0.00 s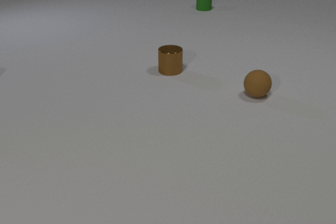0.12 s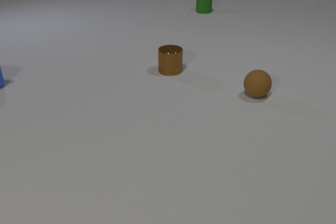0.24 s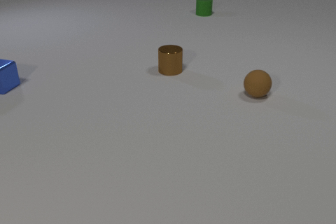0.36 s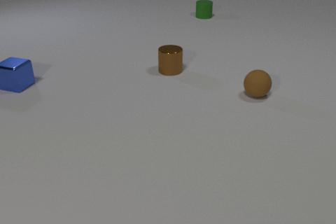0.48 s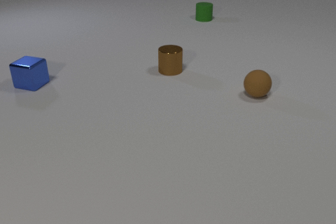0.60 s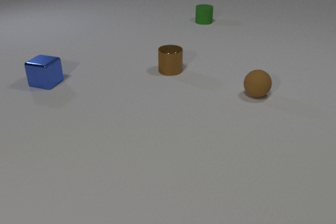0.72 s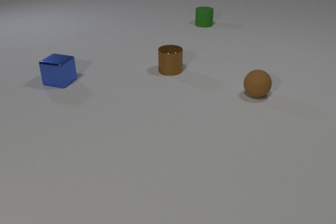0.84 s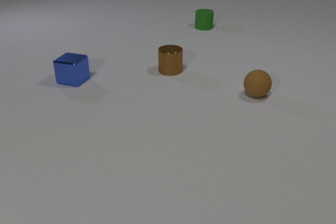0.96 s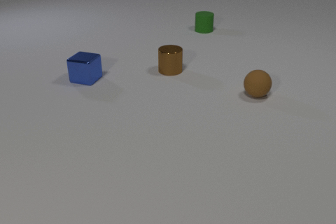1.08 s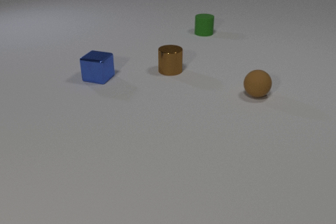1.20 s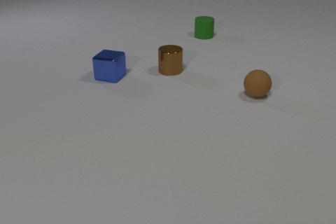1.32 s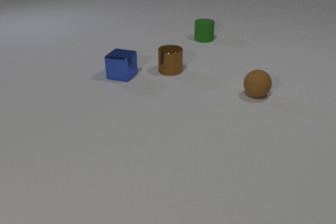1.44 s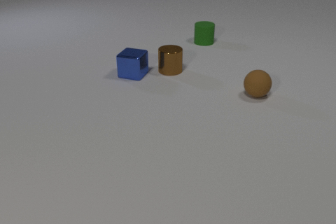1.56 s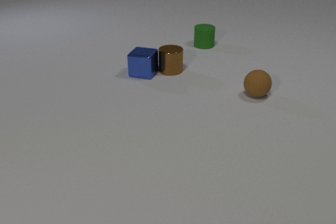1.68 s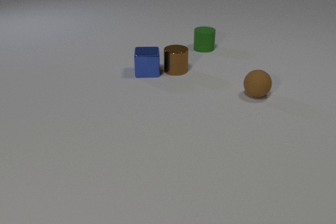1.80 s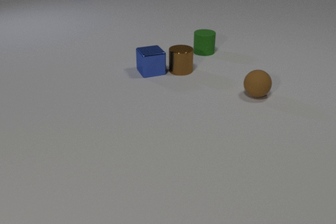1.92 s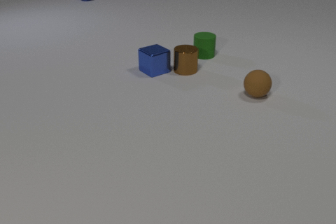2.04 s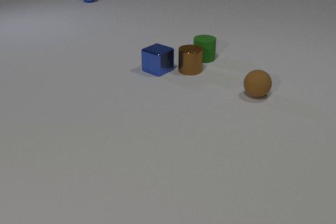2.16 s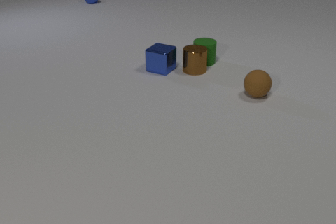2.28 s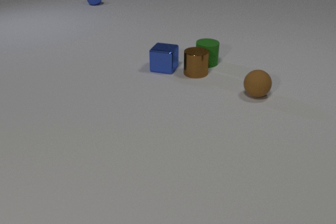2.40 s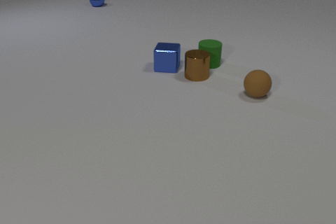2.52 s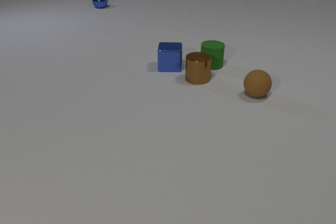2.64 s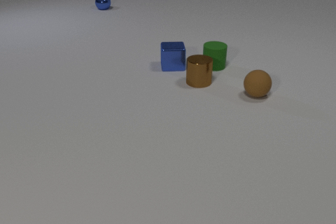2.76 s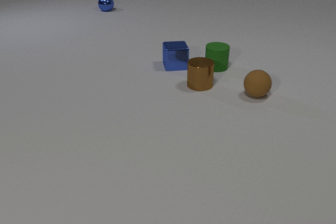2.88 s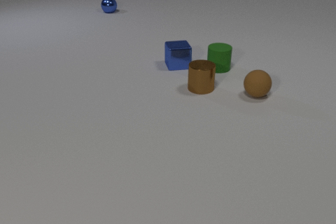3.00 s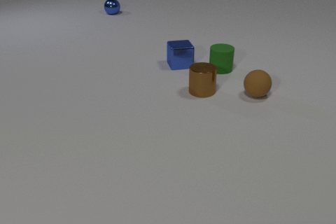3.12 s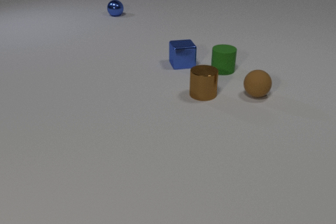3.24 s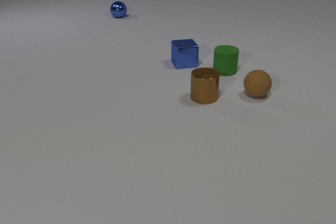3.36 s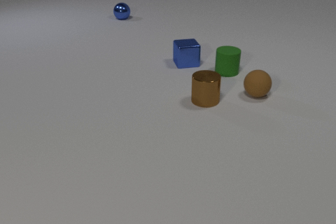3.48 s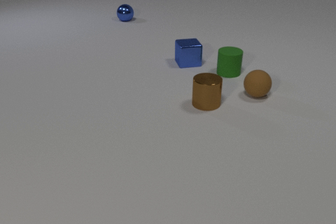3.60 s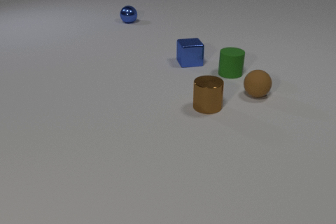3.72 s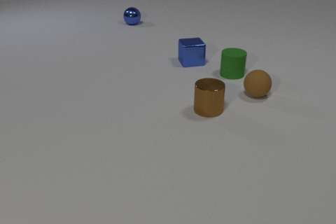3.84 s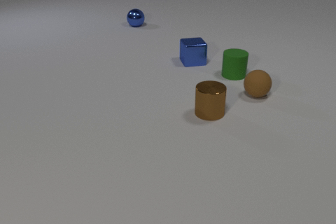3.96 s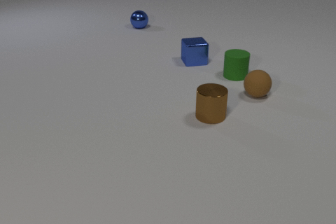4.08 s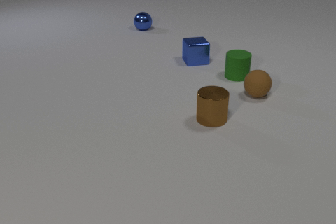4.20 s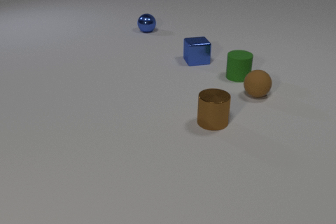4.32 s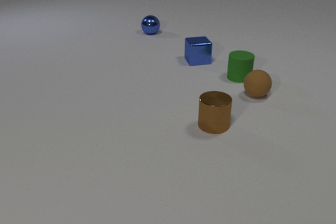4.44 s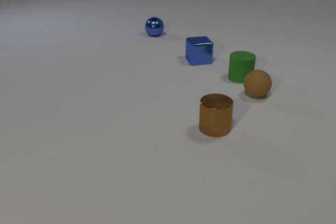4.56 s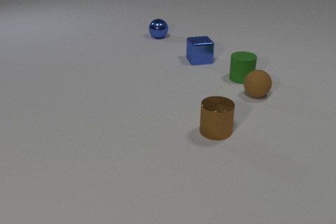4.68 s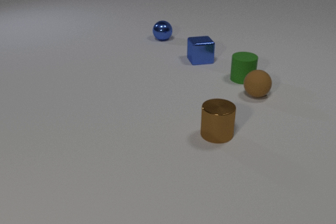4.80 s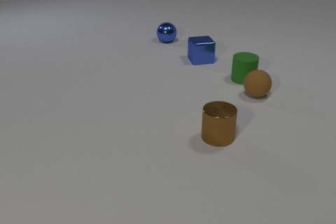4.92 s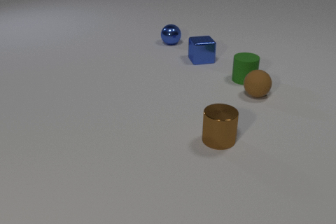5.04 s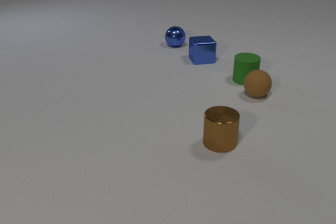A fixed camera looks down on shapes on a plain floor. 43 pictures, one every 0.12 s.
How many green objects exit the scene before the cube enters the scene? 0.
What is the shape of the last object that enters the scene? sphere.
What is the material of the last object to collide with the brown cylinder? rubber.
0.00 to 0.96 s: The blue metal cube comes in at the left edge, slides to the right. The green rubber cylinder slides toward the camera.
0.96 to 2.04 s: The blue metal cube slides to the right, spins so that its near face slides to the right, counterclockwise seen from above. The brown metal cylinder slides to the right. The blue metal sphere comes in at the top edge, rolls toward the camera and to the right. The green rubber cylinder slides toward the camera. The blue metal cube and the brown metal cylinder collide.
2.04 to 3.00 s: The blue metal cube slides to the right and away from the camera, spins so that its near face slides to the right, counterclockwise seen from above. The brown metal cylinder slides toward the camera. The blue metal sphere rolls toward the camera and to the right. The green rubber cylinder slides toward the camera and to the right. The brown metal cylinder and the green rubber cylinder collide.
3.00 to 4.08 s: The blue metal cube slides to the right and away from the camera. The brown metal cylinder slides toward the camera. The blue metal sphere rolls toward the camera and to the right. The green rubber cylinder slides to the right and toward the camera.
4.08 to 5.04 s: The blue metal cube slides to the right. The brown metal cylinder slides toward the camera. The blue metal sphere rolls toward the camera and to the right. The green rubber cylinder slides to the right and toward the camera.
